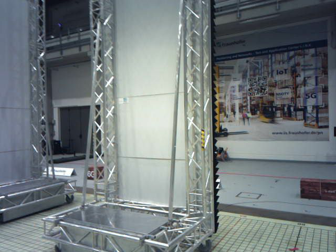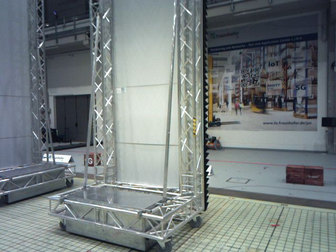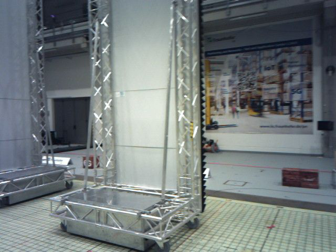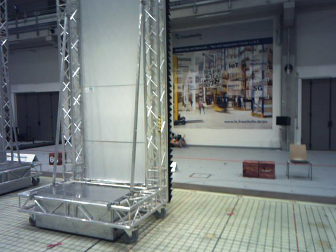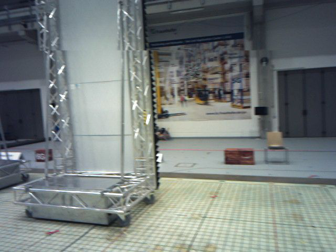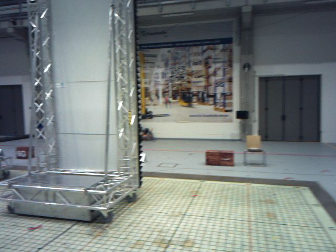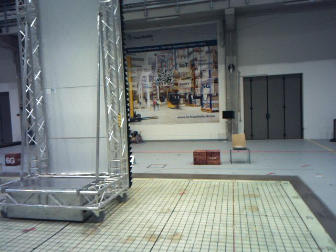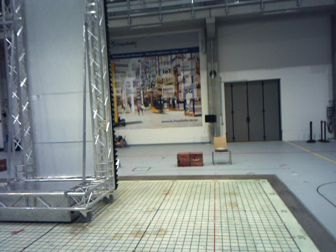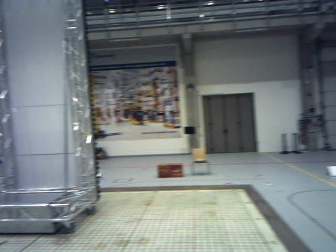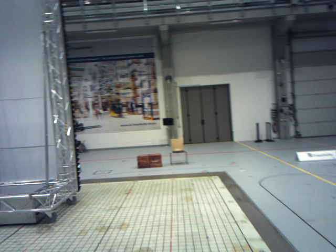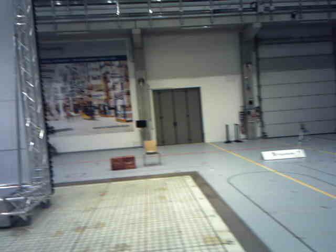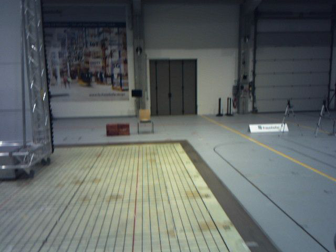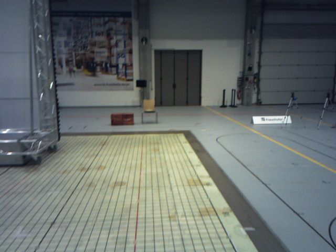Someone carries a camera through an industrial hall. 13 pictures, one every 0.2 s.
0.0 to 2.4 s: The scene slides to the left, as the camera pans about 35 degrees to its right. It travels backward, about 3 m.
The film runs backward here.
